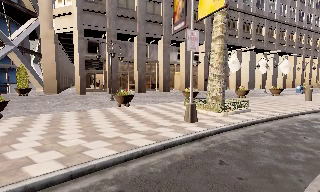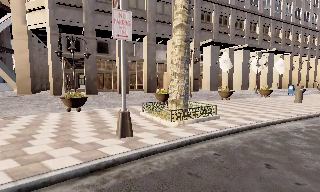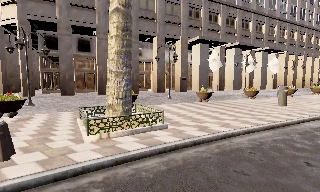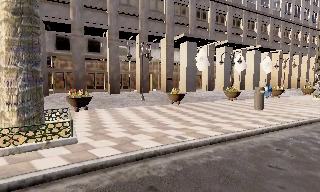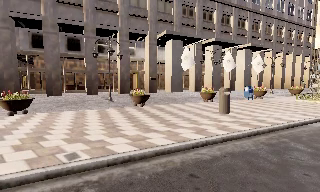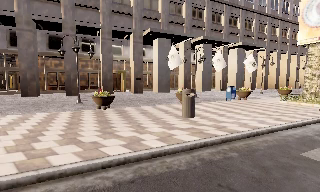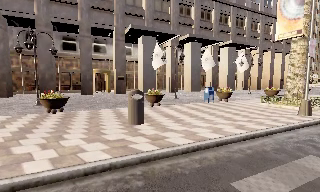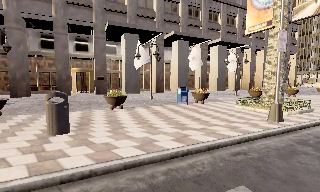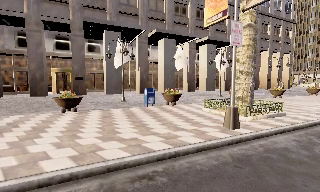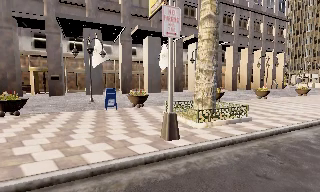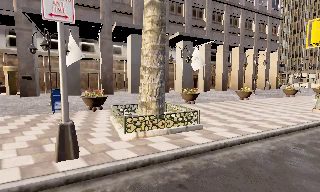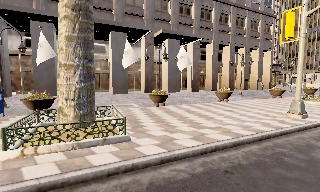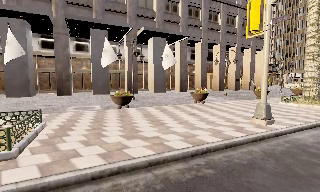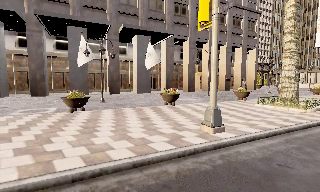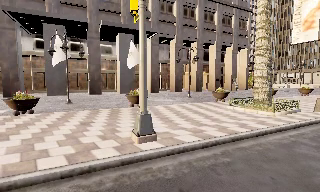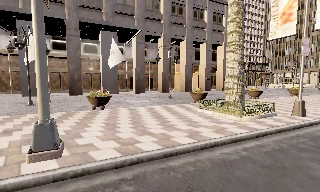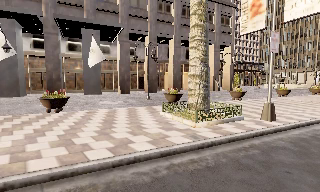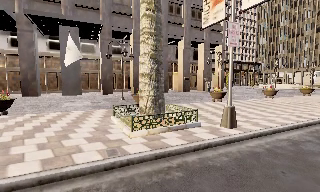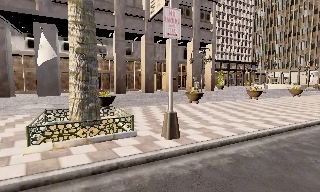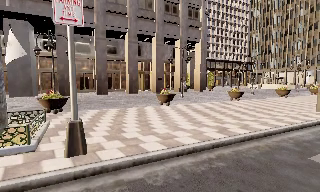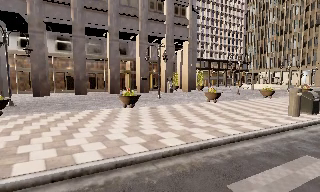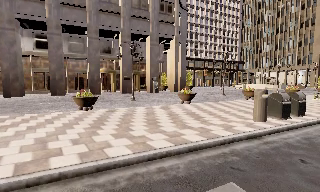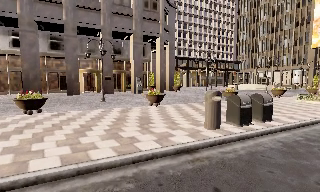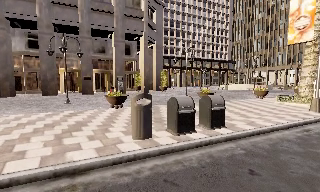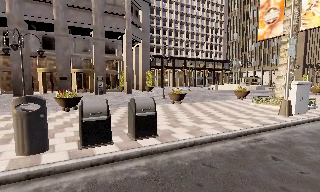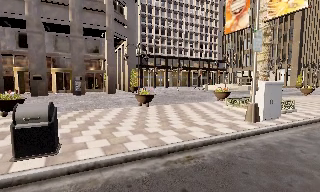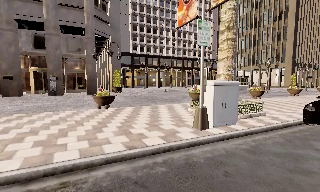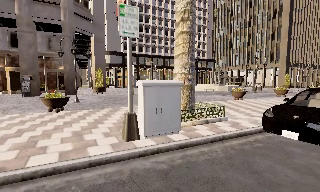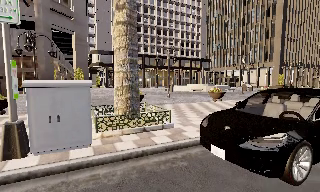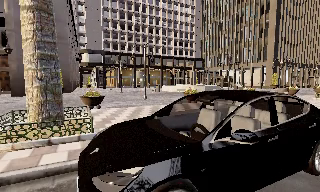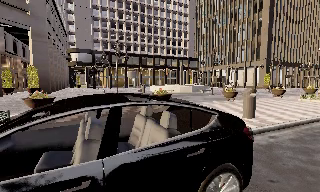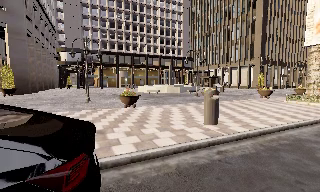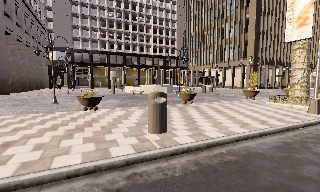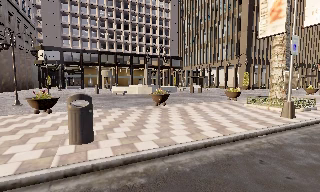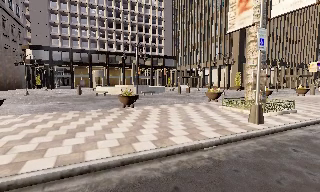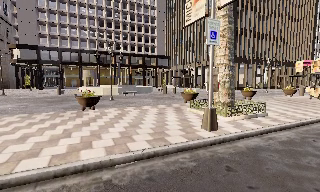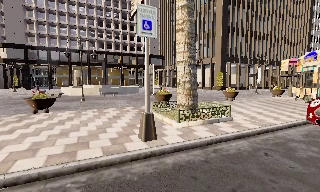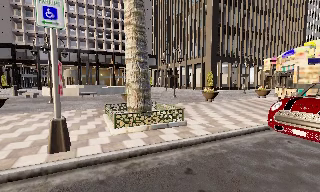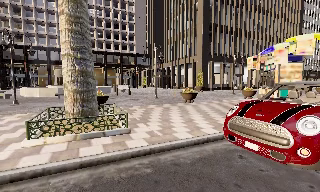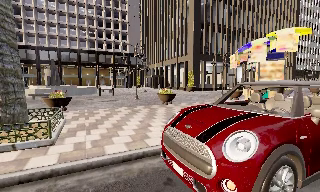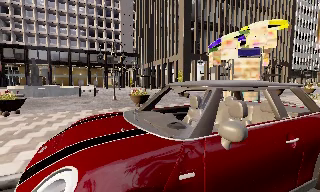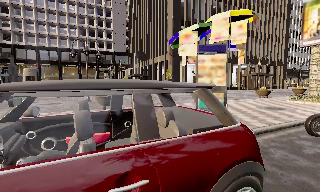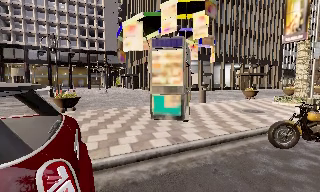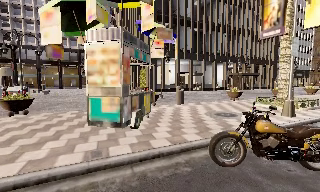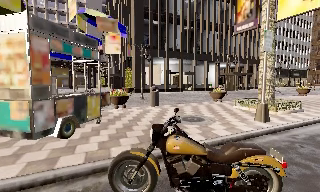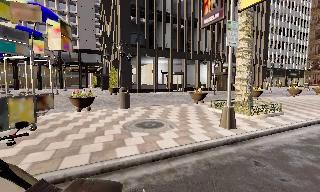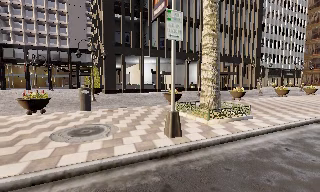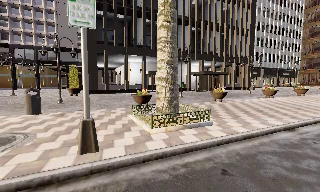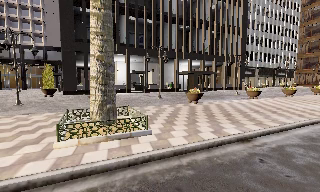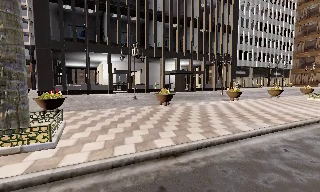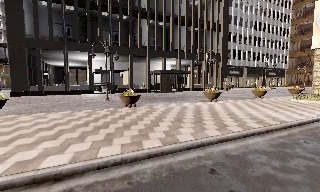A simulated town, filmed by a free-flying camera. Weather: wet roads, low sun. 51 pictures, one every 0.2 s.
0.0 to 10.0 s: The camera travels to its right and forward, about 110 m, so close, fixed things drift to the left.
The film runs backward here.
